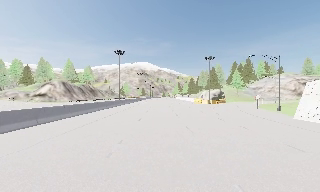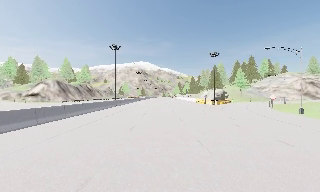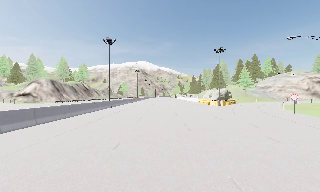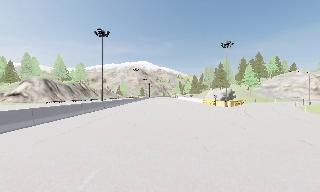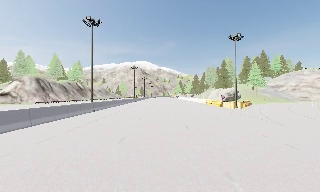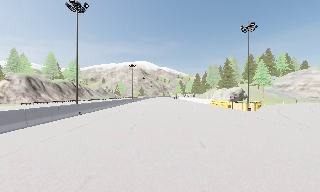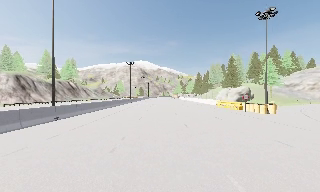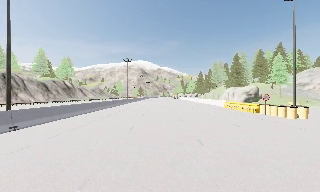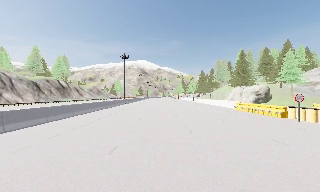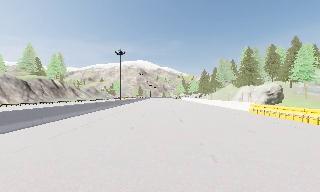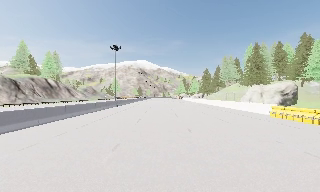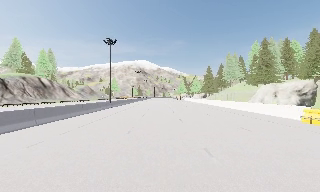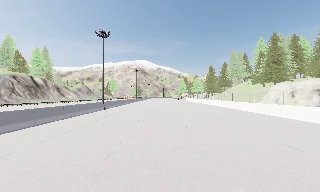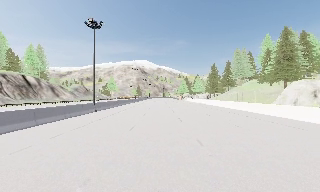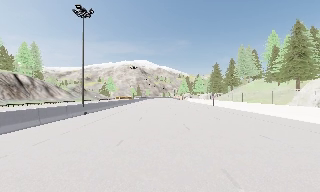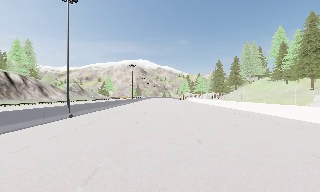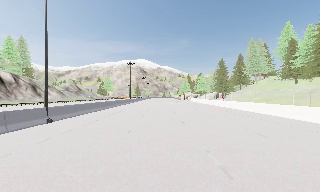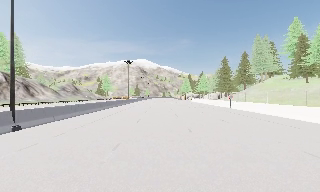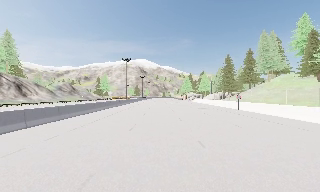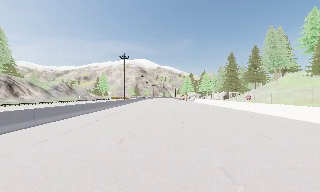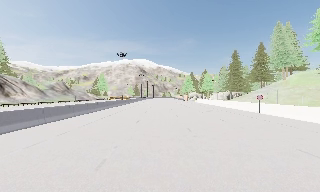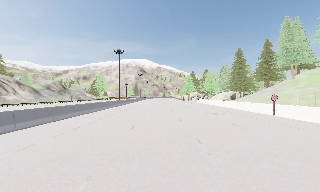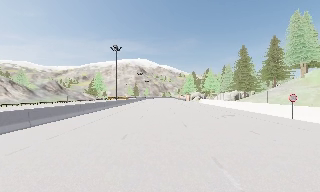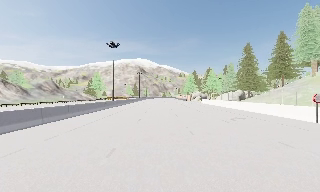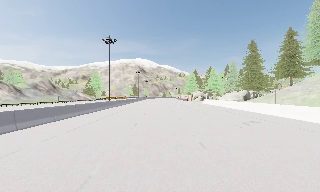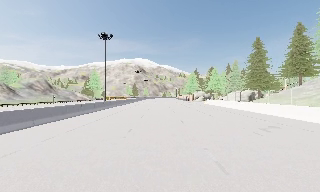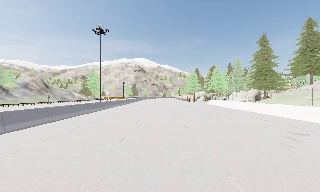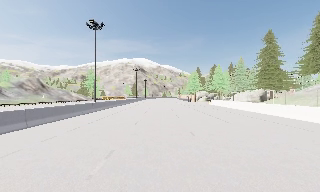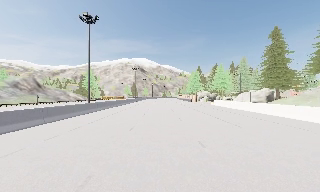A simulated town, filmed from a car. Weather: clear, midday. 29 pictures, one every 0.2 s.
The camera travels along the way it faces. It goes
forward.
0.0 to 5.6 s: The camera travels forward, about 85 m, so what stands in front looms larger. It loses speed.
The film runs forward here.
